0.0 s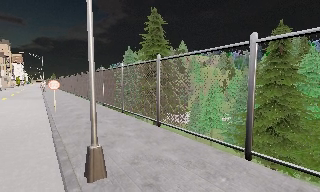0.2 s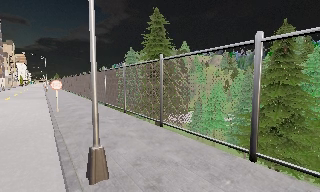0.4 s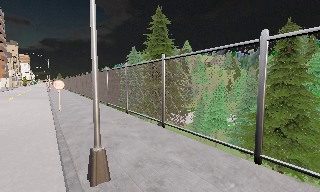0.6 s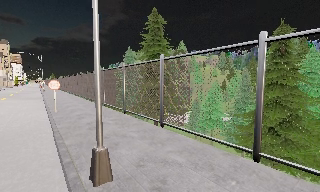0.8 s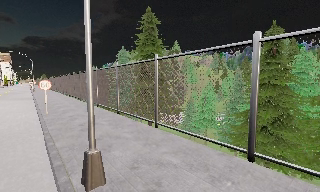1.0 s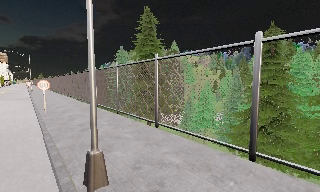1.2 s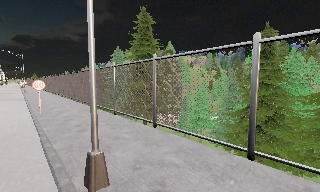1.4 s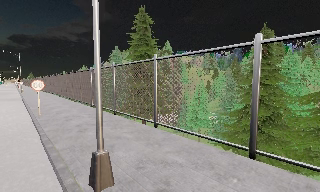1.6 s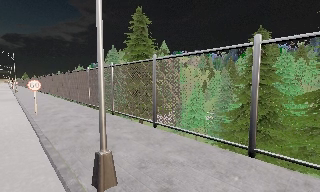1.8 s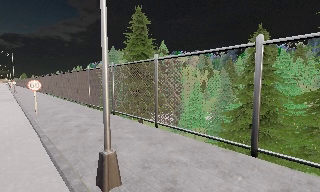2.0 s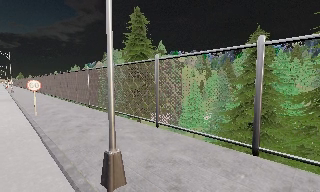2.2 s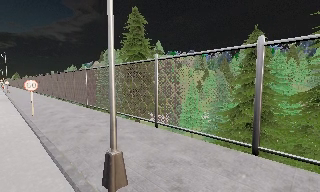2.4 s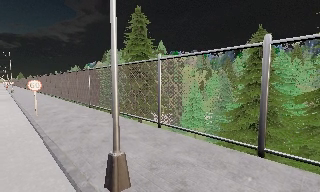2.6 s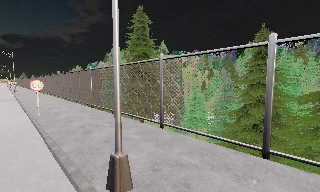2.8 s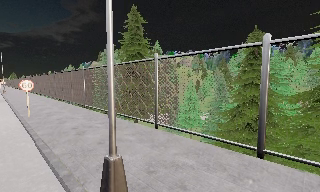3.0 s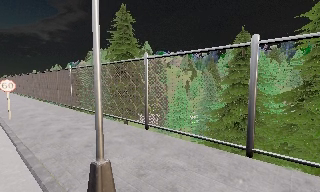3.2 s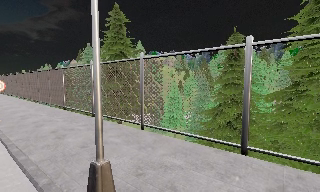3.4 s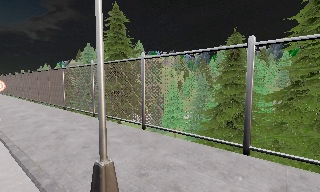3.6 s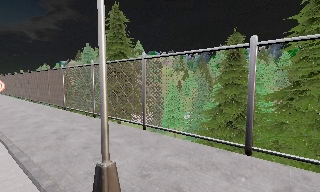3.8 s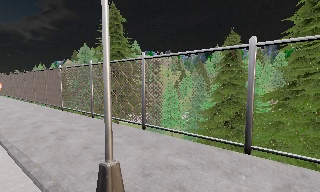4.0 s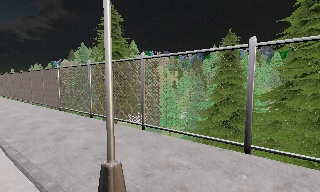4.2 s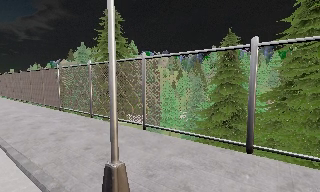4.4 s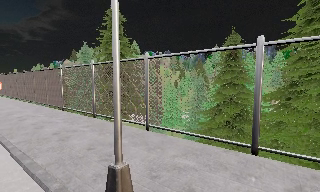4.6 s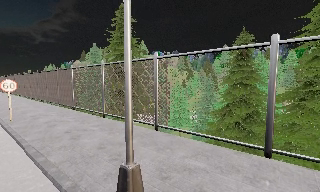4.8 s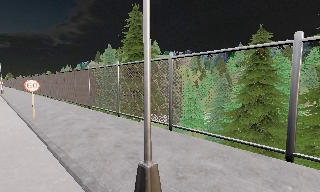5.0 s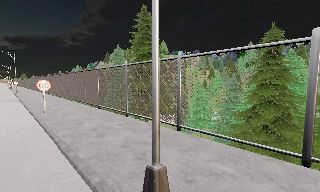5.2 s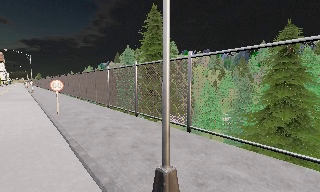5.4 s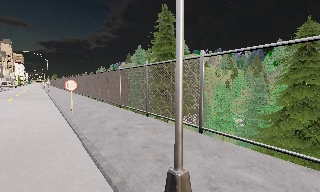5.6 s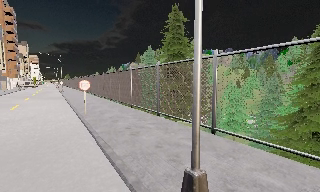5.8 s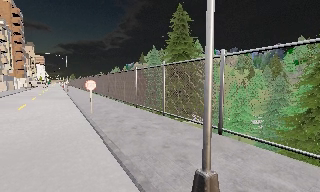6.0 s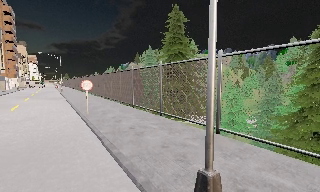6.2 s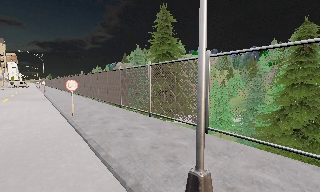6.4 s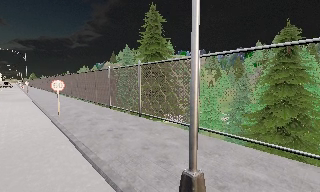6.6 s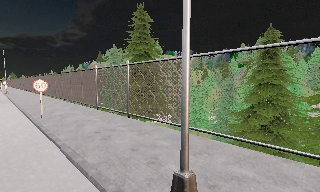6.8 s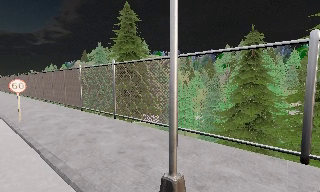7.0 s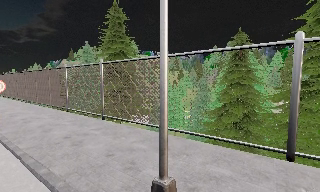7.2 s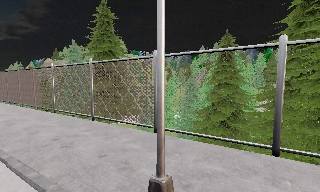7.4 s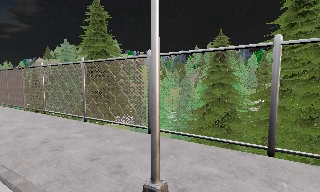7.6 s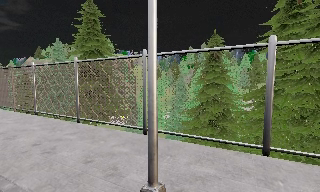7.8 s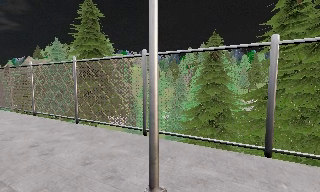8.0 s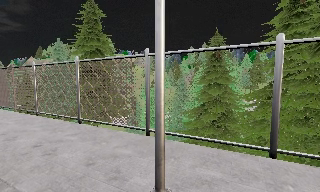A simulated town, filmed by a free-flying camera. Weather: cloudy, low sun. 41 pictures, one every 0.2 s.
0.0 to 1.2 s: The camera shifts only a little, or ends up much as it began.
1.2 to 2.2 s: The camera travels to its left, about 0.5 m.
2.2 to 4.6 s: The camera travels to its left, about 1 m.
4.6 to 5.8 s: The camera pans to its left, which is counterclockwise from overhead, by about 20 degrees.
5.8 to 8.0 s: The camera swings to its right by about 30 degrees, and the scene slides to the left. It travels forward, about 1 m.
The film runs forward here.
